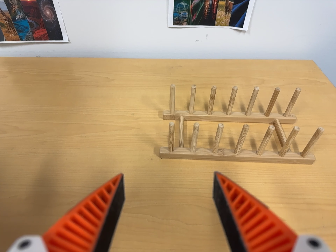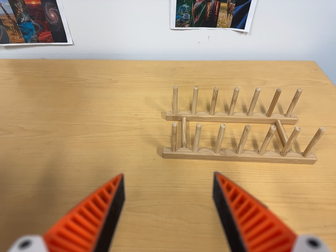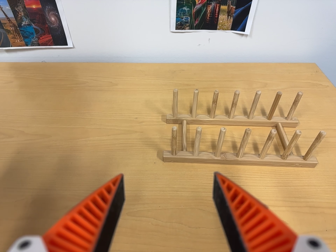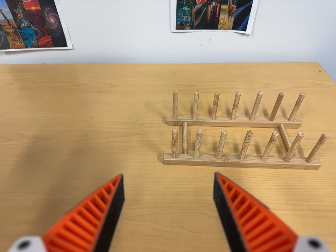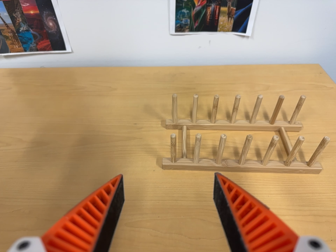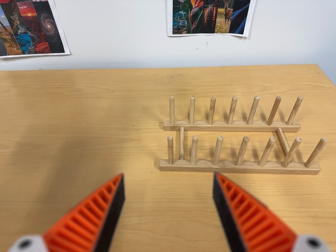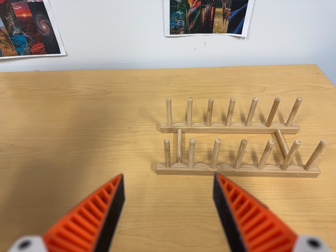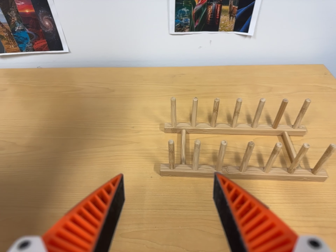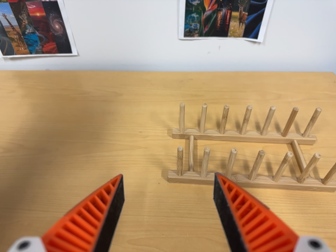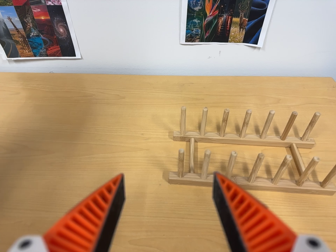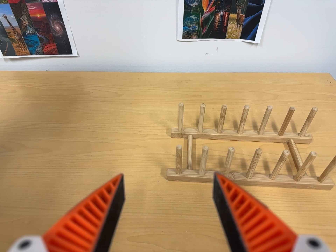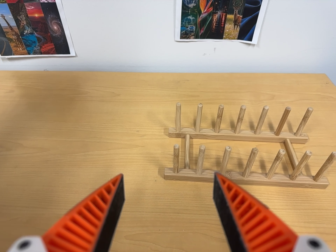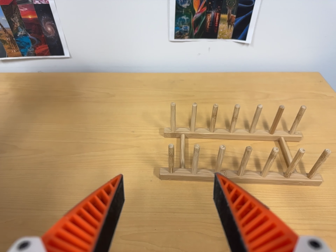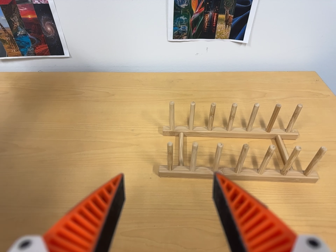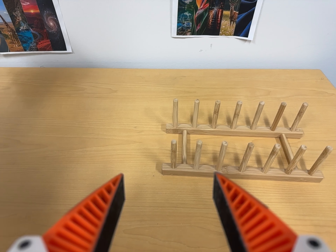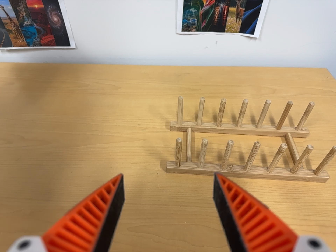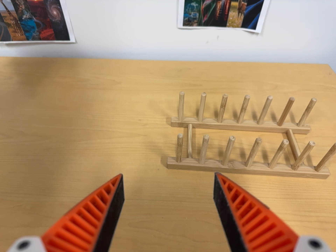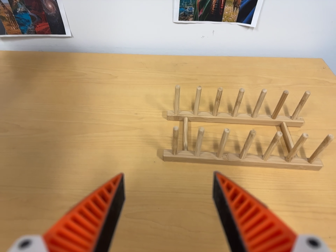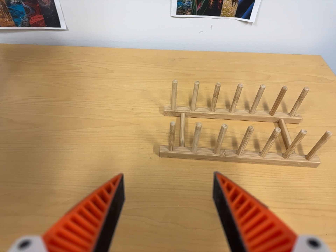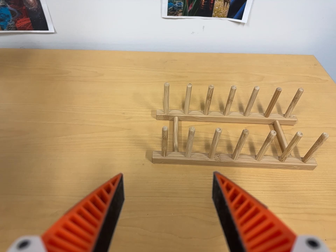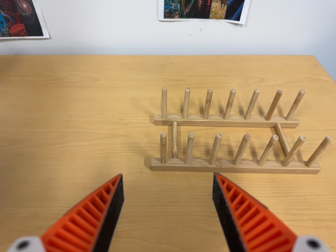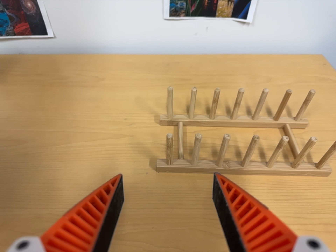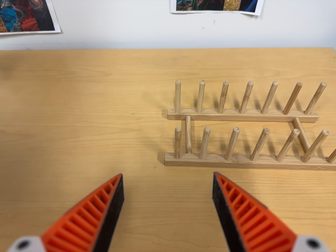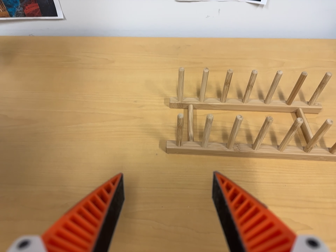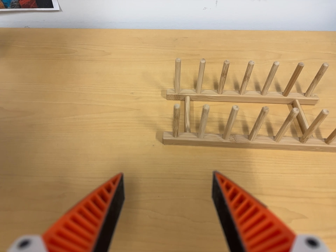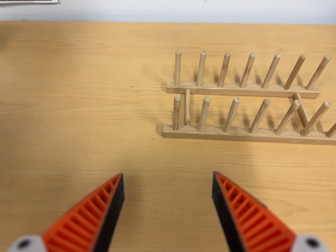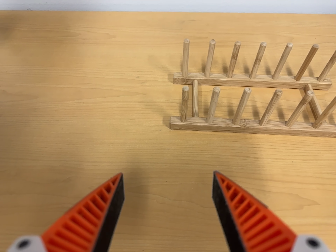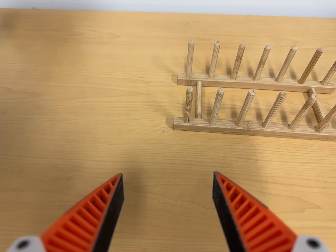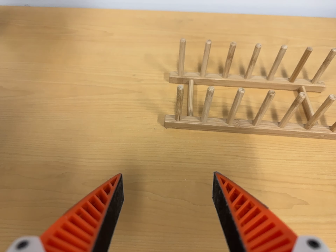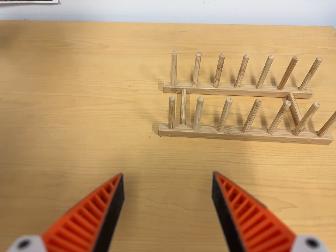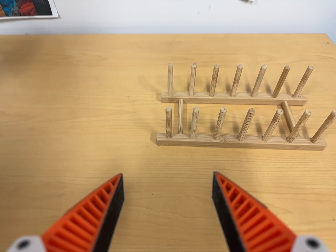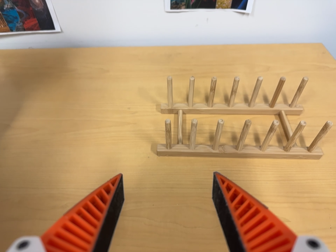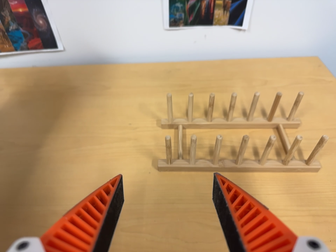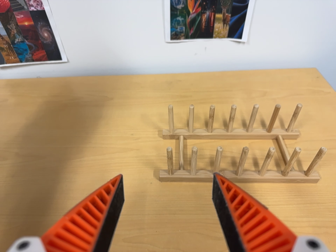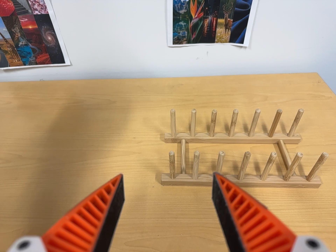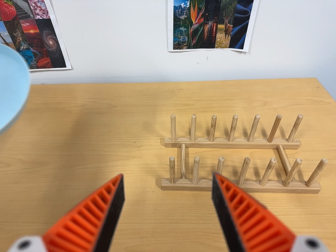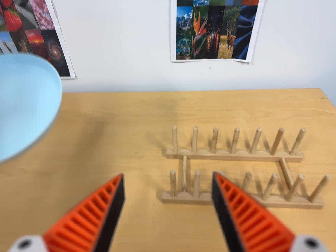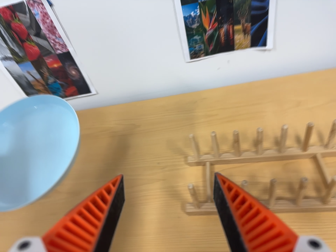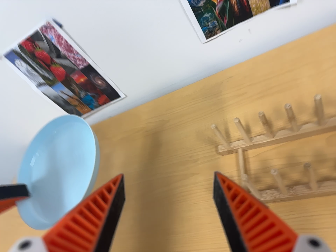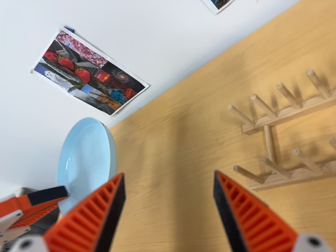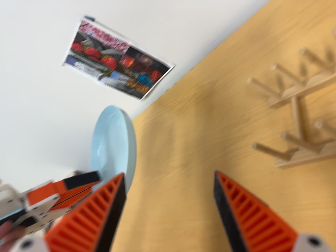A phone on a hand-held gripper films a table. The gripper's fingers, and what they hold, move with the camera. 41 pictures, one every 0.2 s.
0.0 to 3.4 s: The camera shifts only a little, or ends up much as it began.
3.4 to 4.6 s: The camera travels forward, about 4 cm, so what stands in front looms larger.
4.6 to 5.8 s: The camera shifts only a little, or ends up much as it began.
5.8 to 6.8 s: The camera travels backward, about 6 cm, so what stands in front gets smaller.
6.8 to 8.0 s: The camera pans to its left by about 45 degrees. It travels to its right and toward the top of its view, about 24 cm. Its aim tips toward the bottom of its view by about 15 degrees. It rolls about its line of sight by about 30 degrees, and the scene rotates counterclockwise.
The film runs forward here.
